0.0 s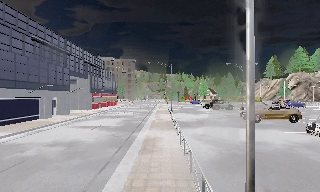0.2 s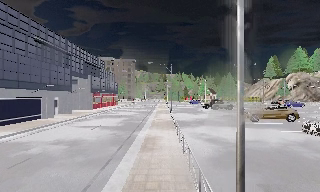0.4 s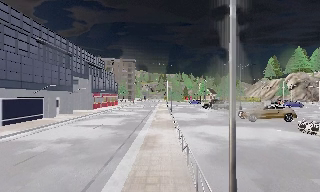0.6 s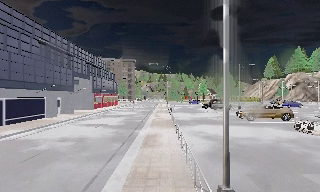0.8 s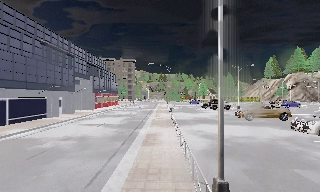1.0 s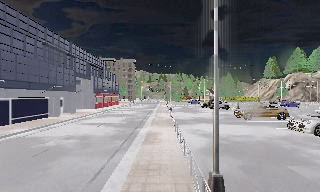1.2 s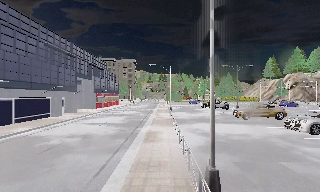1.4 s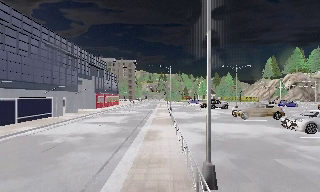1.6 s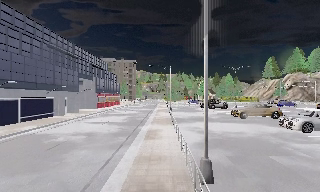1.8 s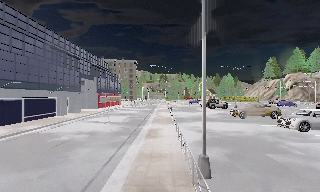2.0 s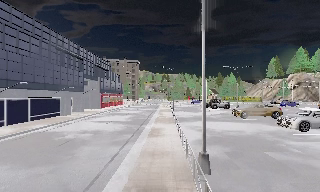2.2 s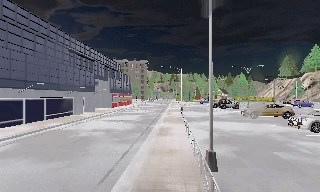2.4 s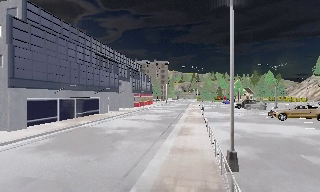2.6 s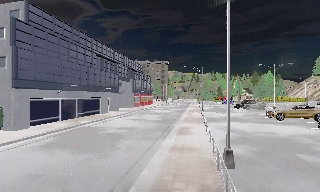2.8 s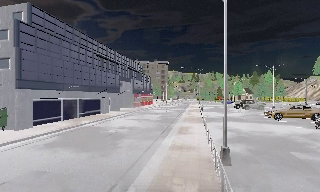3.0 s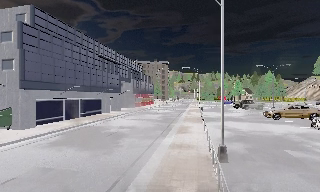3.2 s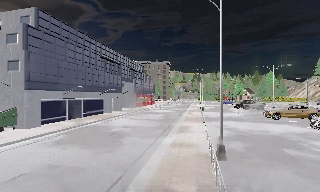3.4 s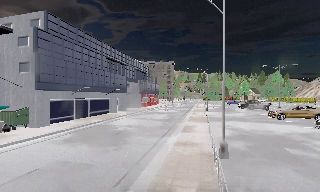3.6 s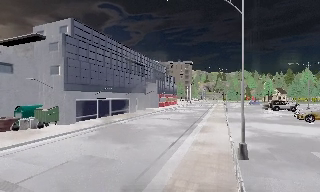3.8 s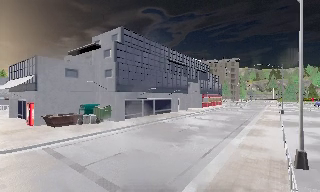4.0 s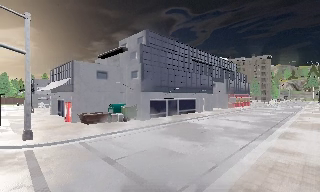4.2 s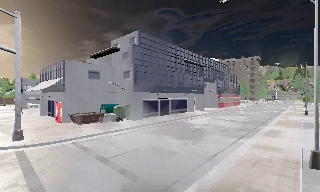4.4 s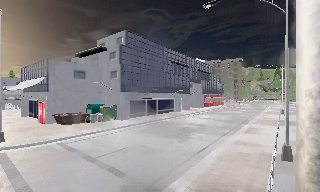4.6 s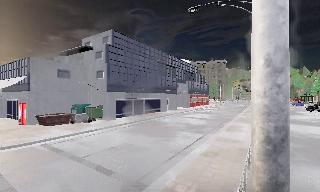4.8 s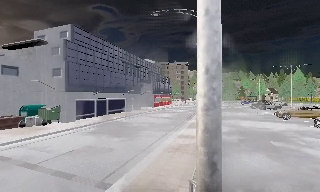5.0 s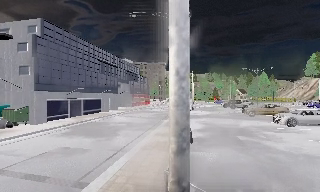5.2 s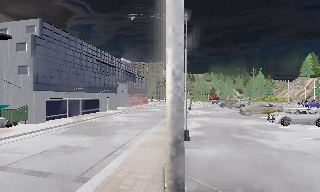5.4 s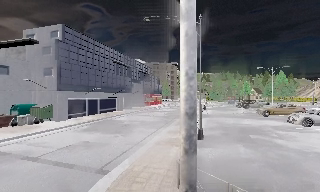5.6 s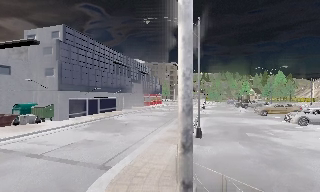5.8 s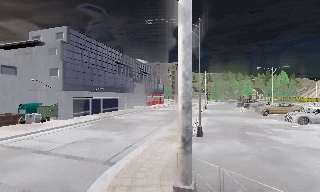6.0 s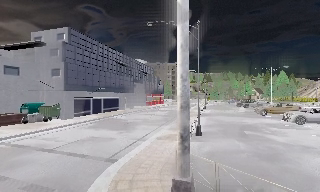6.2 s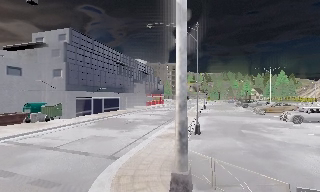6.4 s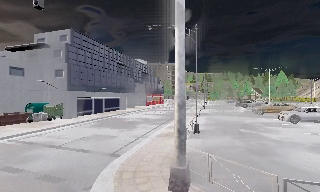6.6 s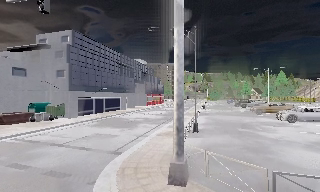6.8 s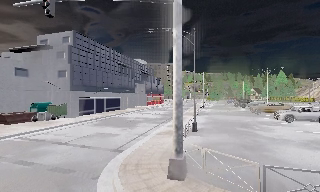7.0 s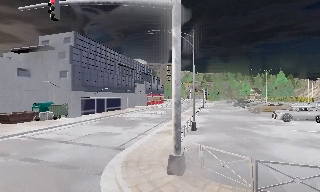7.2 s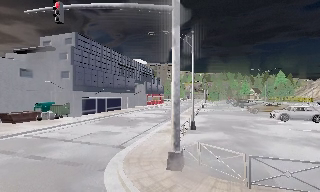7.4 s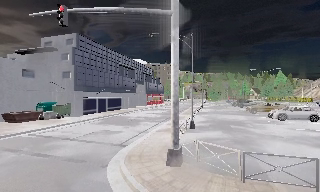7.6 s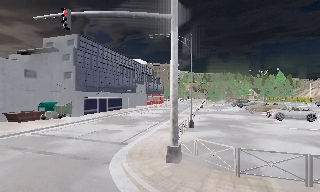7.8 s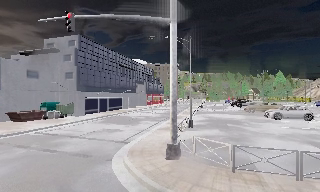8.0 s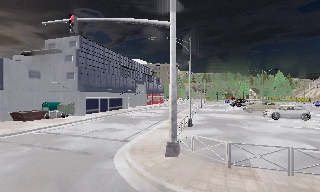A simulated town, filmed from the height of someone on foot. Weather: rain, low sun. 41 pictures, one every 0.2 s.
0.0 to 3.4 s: The camera pans to its left, which is counterclockwise from overhead, by about 15 degrees. It travels backward, about 5 m, so what stands in front gets smaller.
3.4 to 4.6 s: The scene slides to the right, as the camera pans about 20 degrees to its left. It travels backward, about 1.5 m, so what stands in front gets smaller.
4.6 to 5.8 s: The camera pans to its right, which is clockwise from overhead, by about 15 degrees. It travels backward, about 1.5 m, so what stands in front gets smaller.
5.8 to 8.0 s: The camera travels backward, about 3 m, so what stands in front gets smaller.
The film runs backward here.
